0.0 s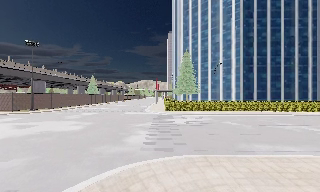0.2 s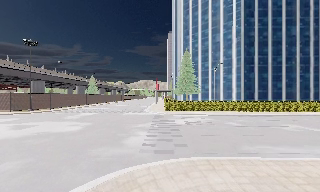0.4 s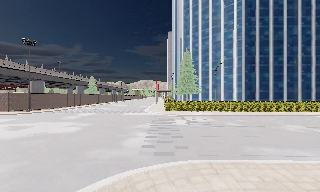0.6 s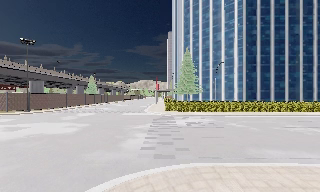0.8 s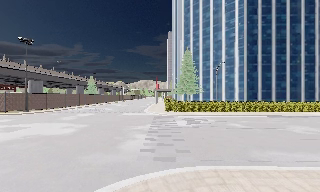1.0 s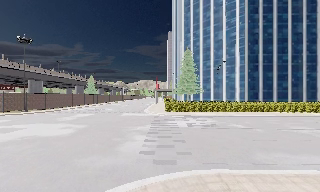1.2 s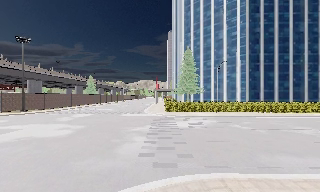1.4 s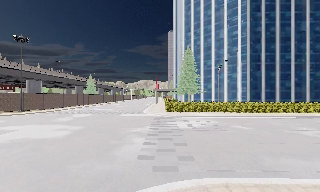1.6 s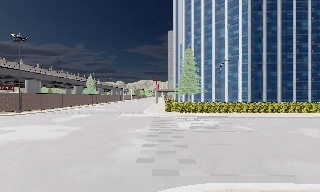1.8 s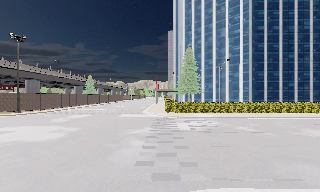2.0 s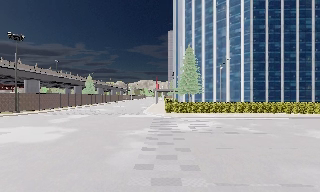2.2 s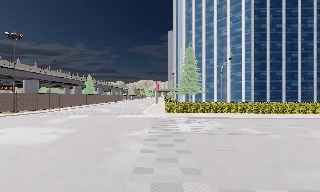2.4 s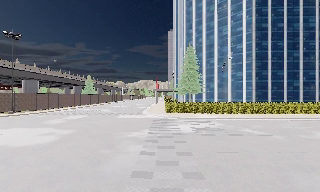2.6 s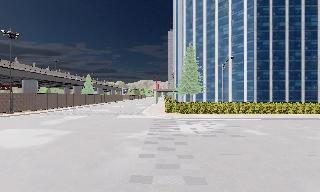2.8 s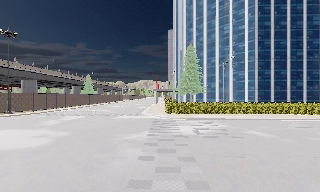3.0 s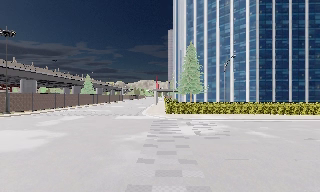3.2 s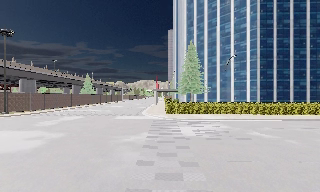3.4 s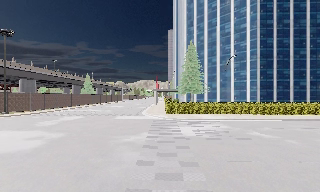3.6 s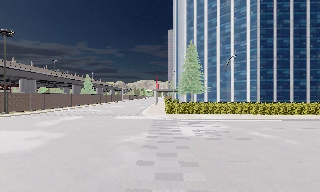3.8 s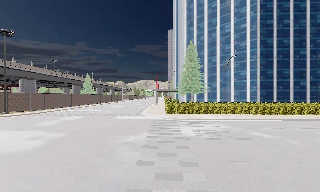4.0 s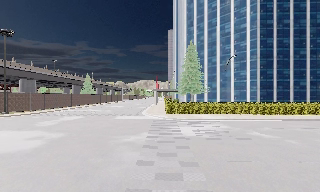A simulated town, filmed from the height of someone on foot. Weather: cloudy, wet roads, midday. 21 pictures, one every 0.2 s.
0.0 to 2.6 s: The camera travels forward, about 4 m, so what stands in front looms larger.
2.6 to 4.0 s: The camera travels forward, about 1 m, so what stands in front looms larger. It loses speed.
The film runs forward here.
